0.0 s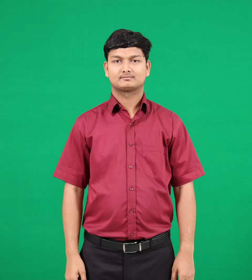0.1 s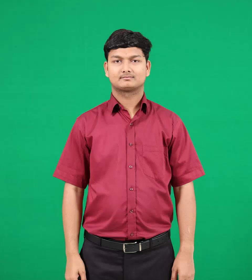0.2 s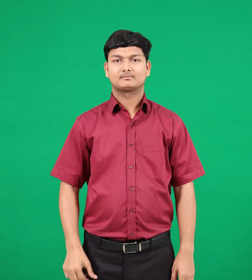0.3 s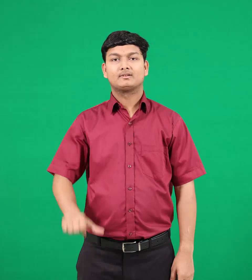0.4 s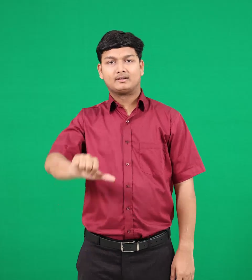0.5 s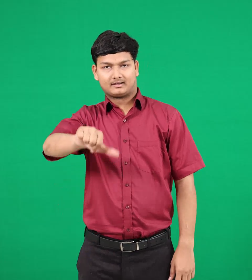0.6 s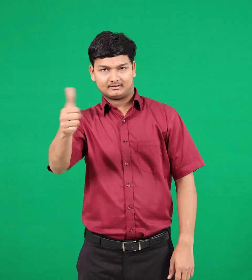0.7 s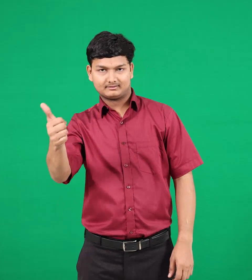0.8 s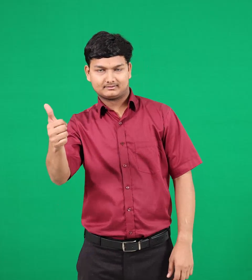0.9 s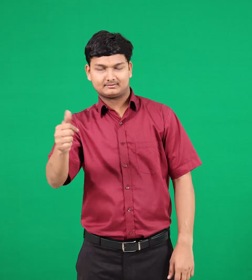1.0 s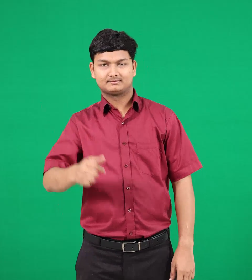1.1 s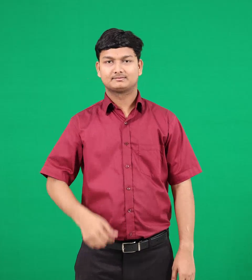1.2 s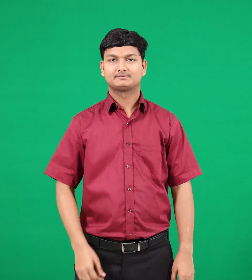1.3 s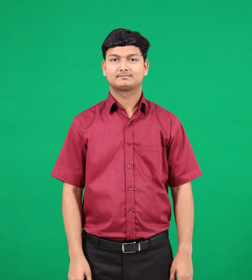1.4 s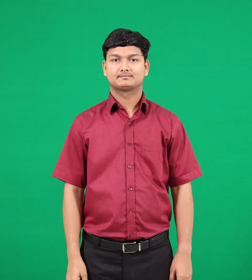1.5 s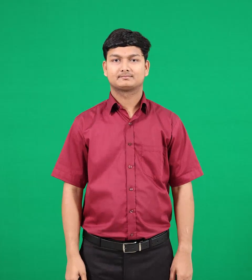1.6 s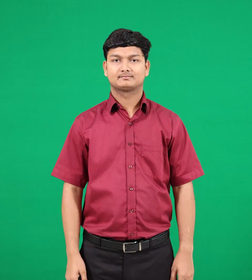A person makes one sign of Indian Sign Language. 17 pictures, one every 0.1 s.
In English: other
